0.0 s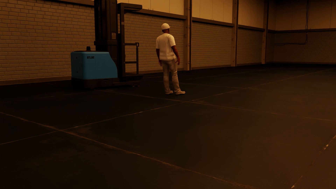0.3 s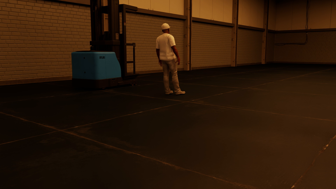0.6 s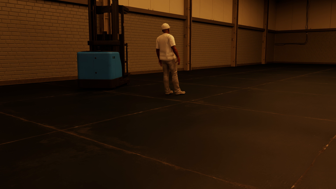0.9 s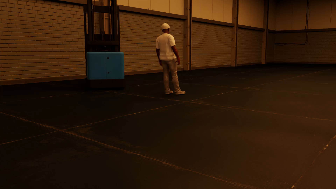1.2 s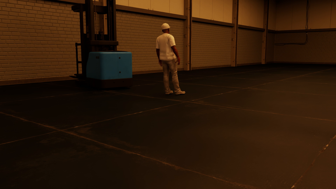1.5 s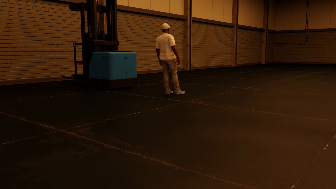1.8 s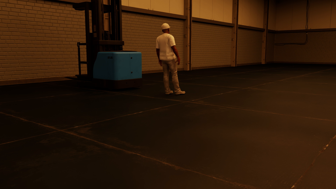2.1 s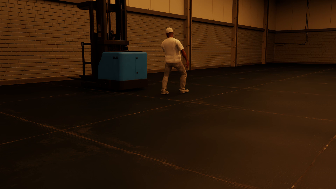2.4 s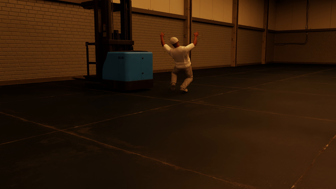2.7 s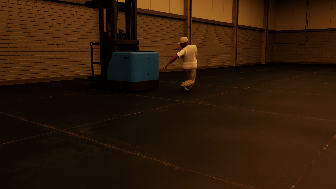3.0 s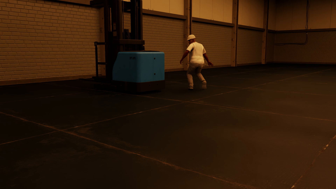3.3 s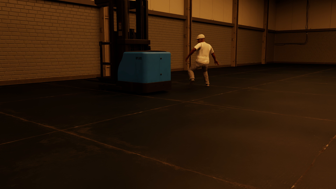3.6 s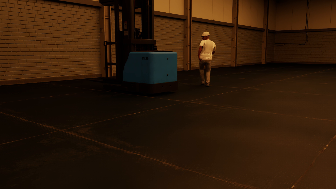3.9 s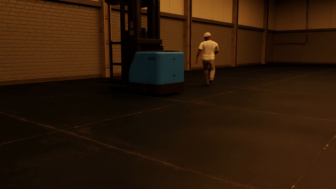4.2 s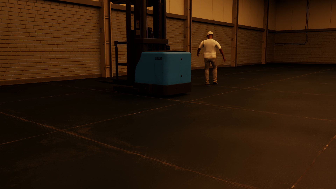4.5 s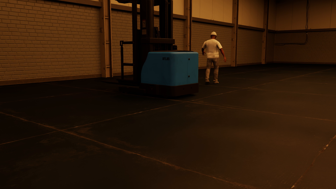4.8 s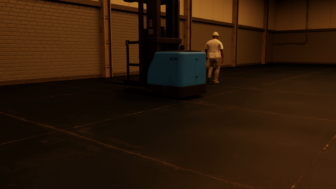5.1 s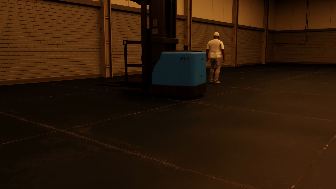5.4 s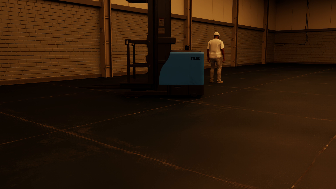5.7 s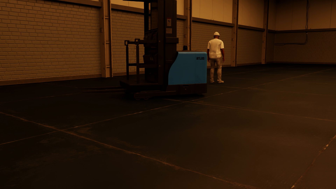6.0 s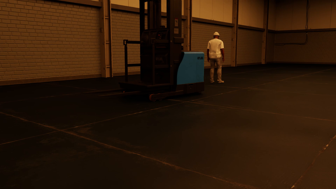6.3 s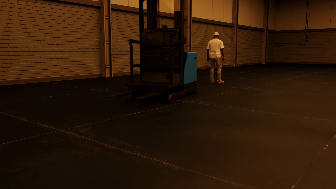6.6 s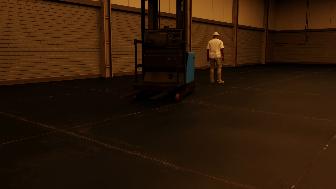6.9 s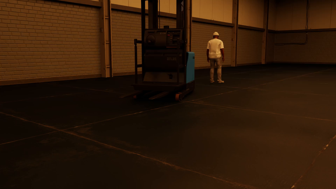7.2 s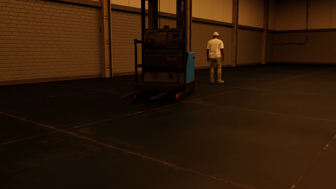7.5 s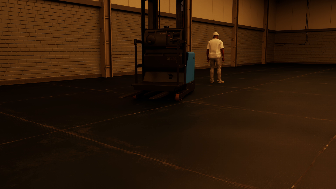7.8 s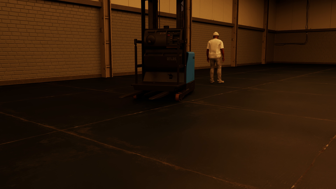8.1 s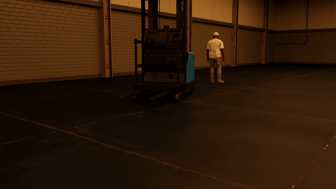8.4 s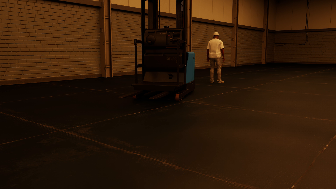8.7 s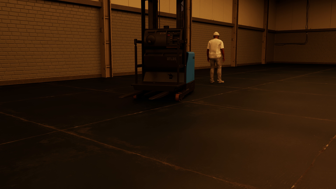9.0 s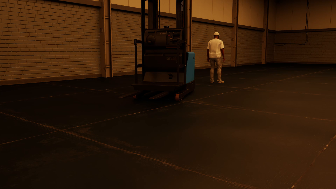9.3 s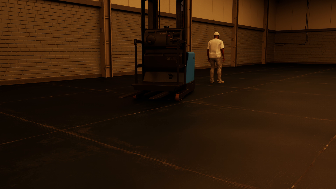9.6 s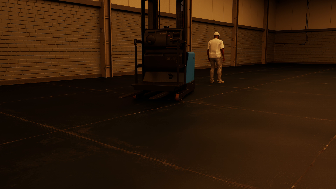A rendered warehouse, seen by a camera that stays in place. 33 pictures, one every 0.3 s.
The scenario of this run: Near miss between a forklift and a person.
